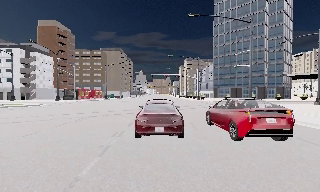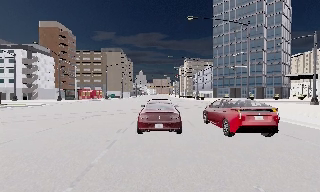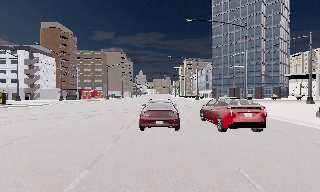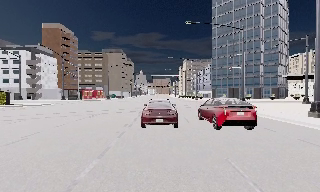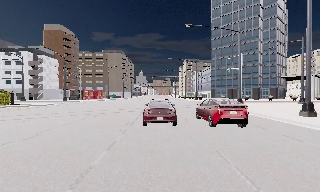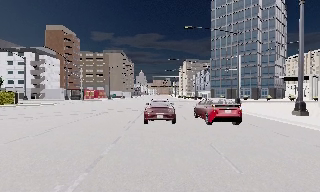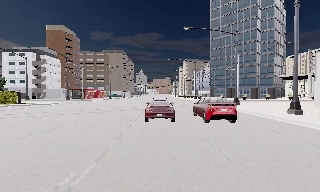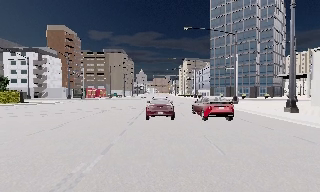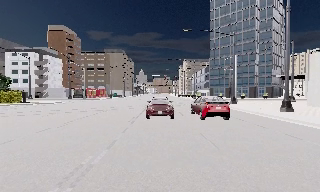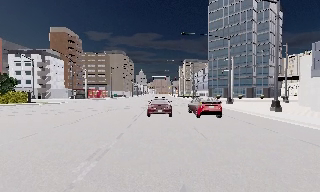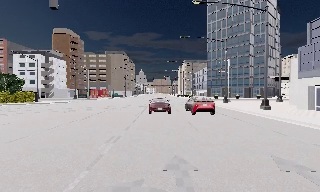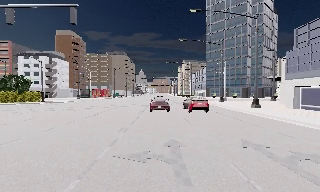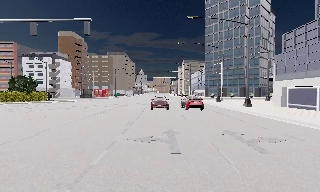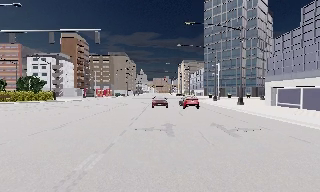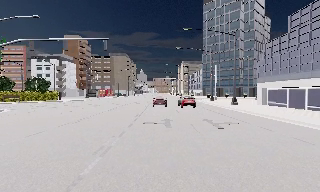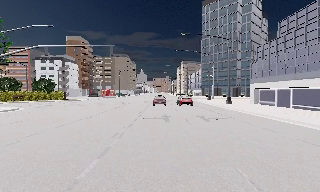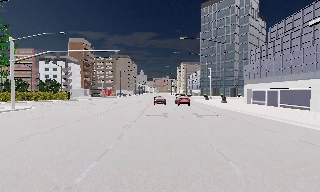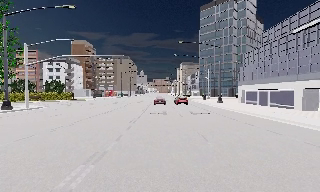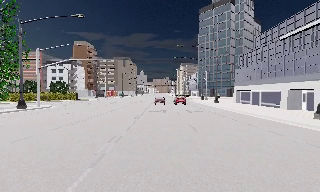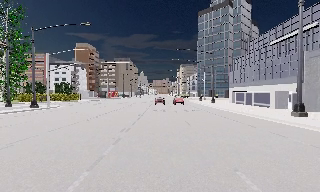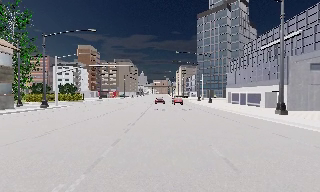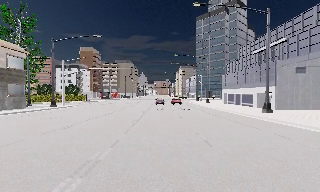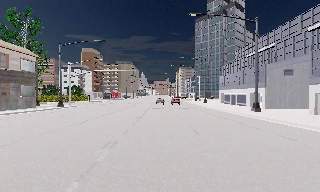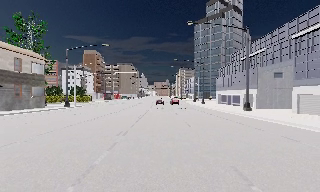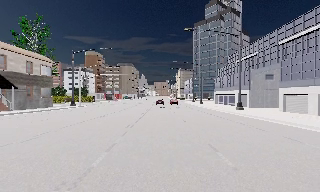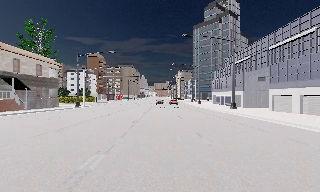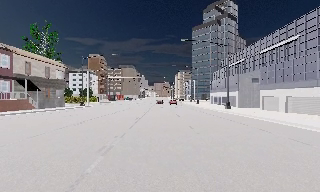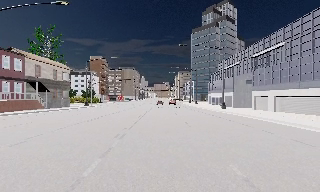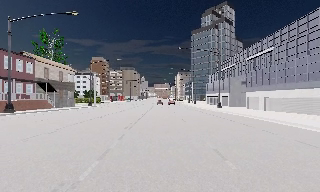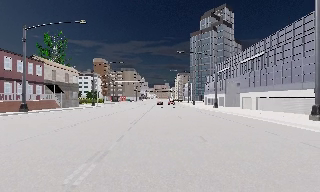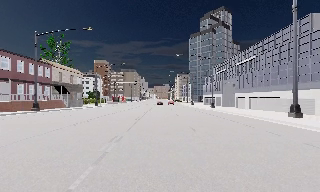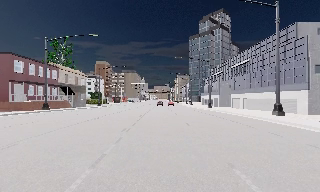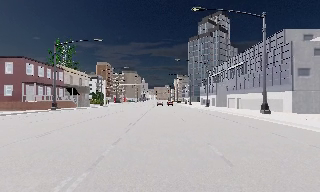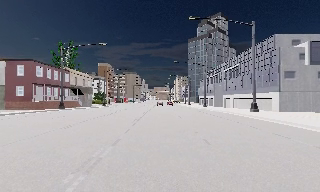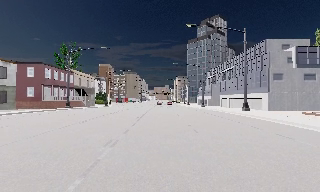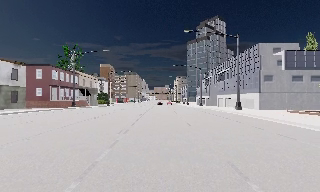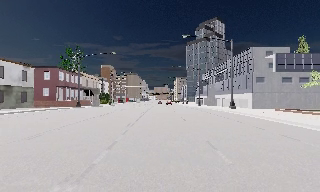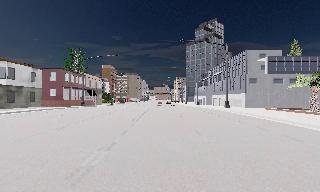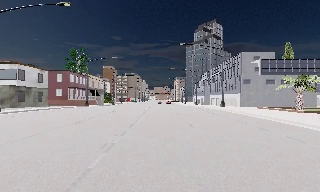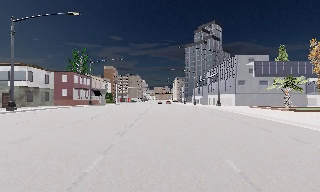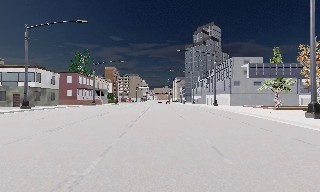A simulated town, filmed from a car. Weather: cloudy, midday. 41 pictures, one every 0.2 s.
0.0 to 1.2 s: The camera travels backward, about 3.5 m, so what stands in front gets smaller.
1.2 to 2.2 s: The camera travels backward, about 5 m, so what stands in front gets smaller. It gains speed.
2.2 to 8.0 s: The camera travels backward, about 55 m, so what stands in front gets smaller.
The film runs backward here.
